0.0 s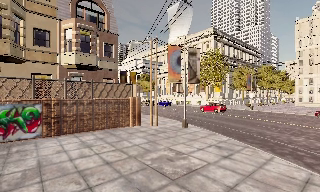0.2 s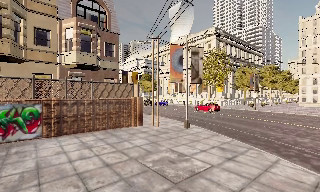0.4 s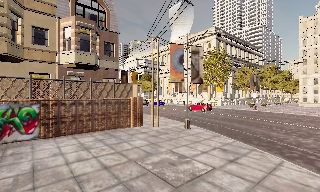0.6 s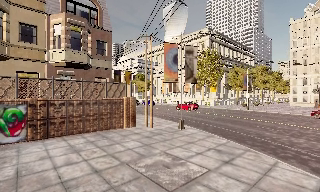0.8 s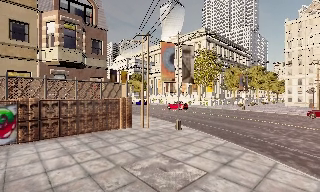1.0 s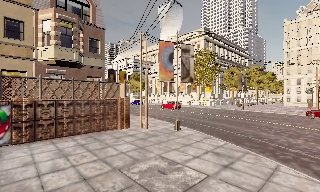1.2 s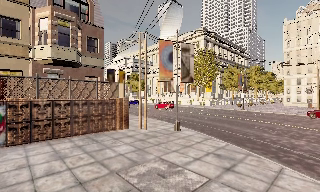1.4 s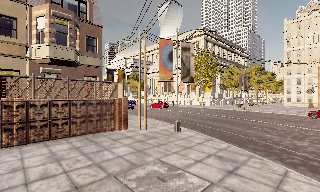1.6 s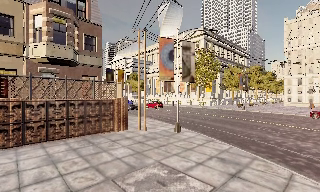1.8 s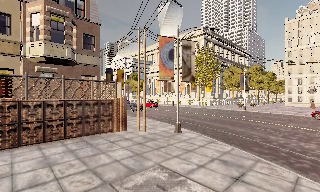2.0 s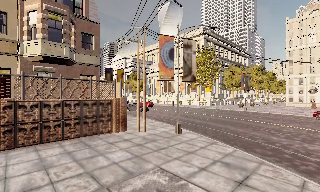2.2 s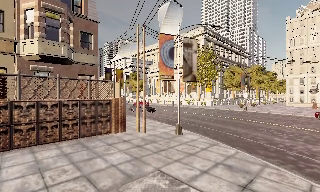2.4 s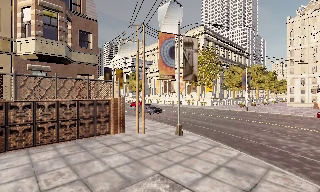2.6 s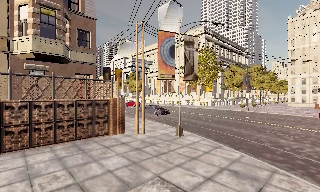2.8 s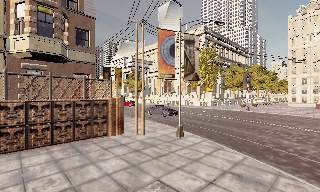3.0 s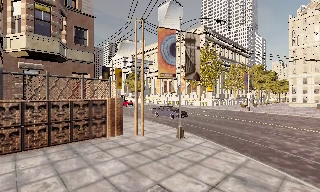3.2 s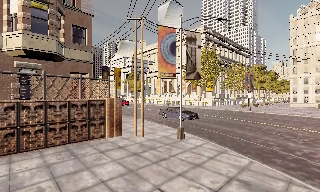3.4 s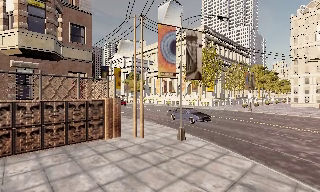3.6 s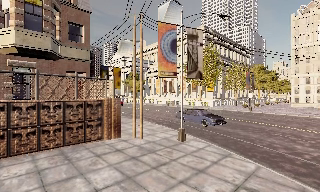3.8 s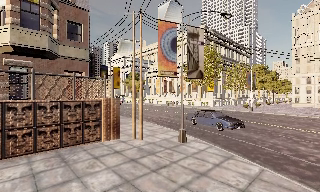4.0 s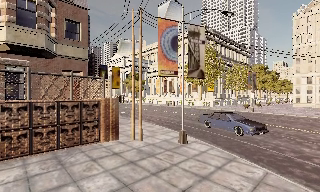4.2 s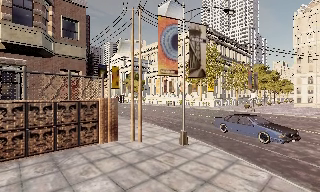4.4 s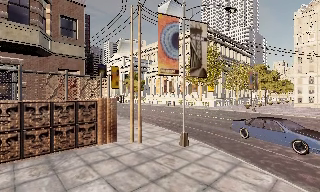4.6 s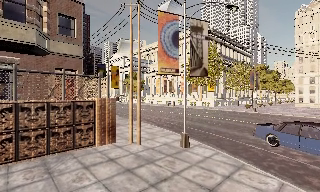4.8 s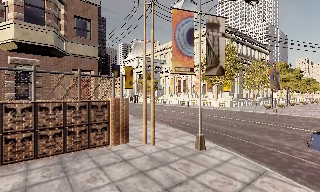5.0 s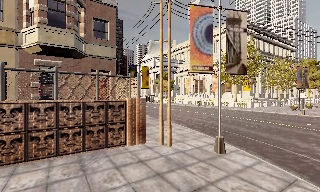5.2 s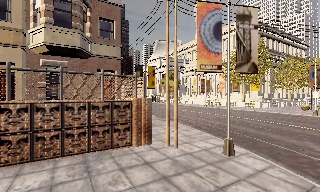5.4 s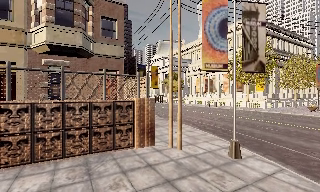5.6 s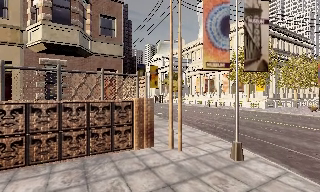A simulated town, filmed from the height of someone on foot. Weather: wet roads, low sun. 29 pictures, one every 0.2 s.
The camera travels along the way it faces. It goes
forward.
0.0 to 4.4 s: The camera travels forward, about 5 m, so what stands in front looms larger.
4.4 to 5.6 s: The camera swings to its left by about 15 degrees, and the scene slides to the right. It travels forward, about 1 m, so what stands in front looms larger.
The film runs forward here.
